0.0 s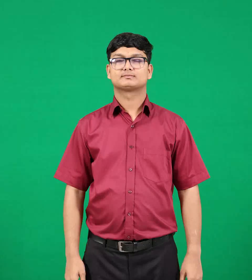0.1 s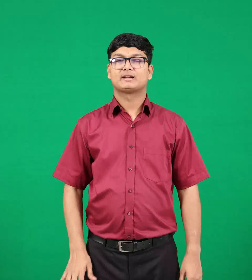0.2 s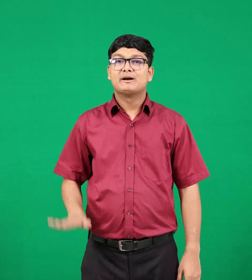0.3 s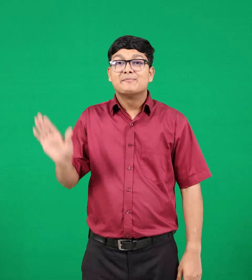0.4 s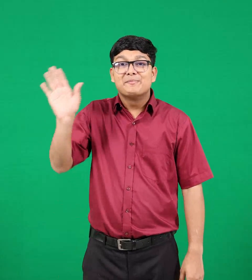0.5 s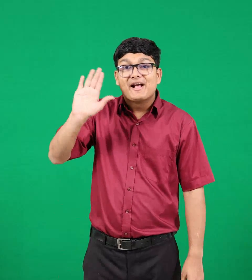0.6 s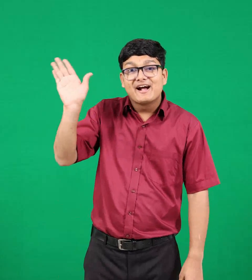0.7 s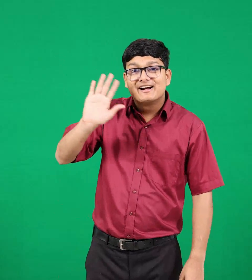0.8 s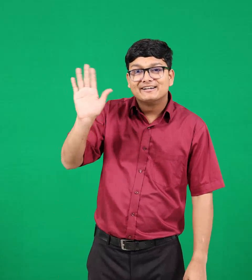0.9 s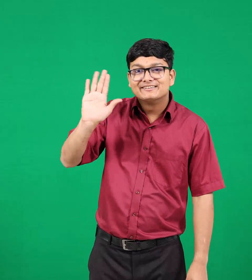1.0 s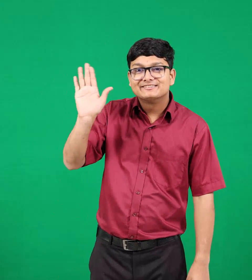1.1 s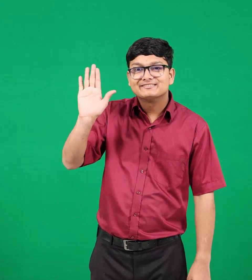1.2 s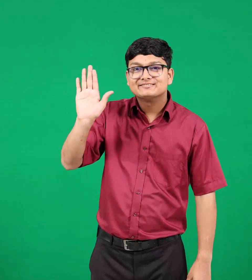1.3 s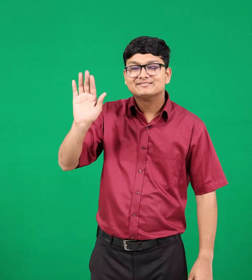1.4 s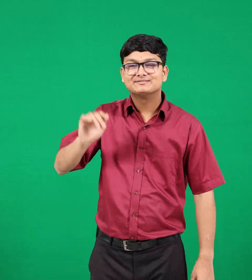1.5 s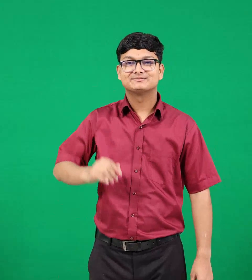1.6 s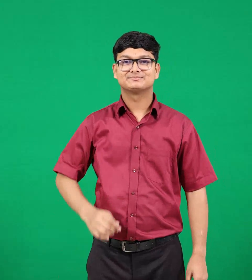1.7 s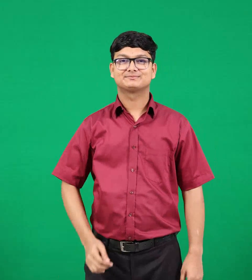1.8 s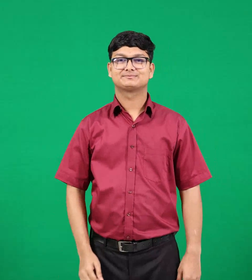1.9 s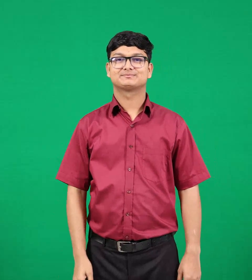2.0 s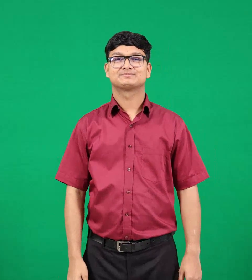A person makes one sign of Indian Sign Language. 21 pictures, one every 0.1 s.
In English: bye
